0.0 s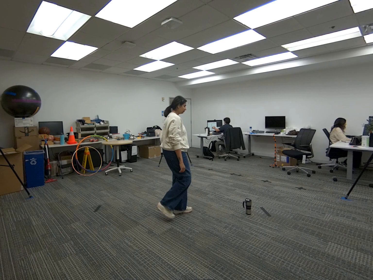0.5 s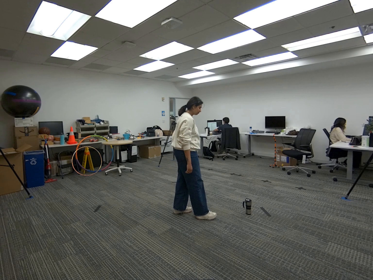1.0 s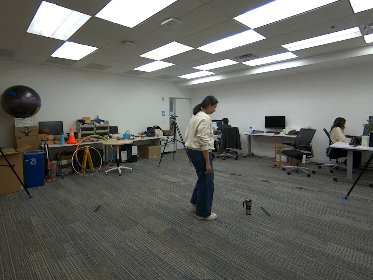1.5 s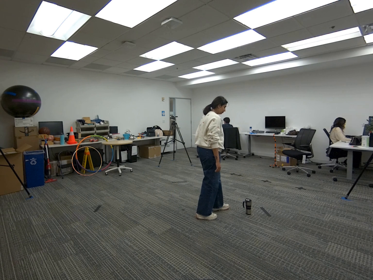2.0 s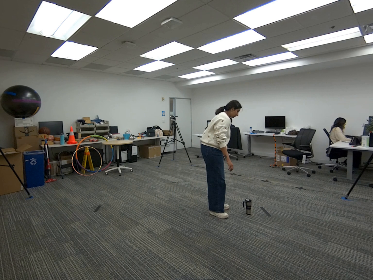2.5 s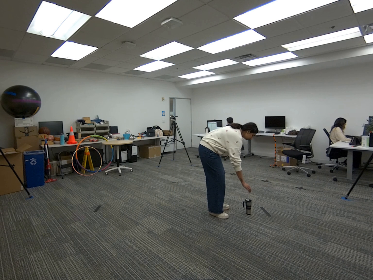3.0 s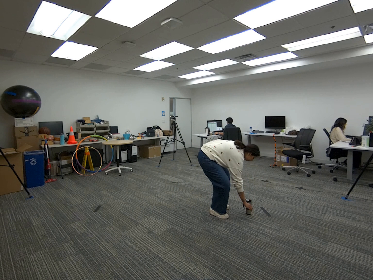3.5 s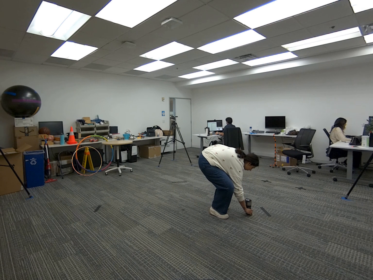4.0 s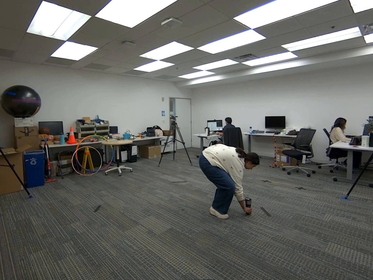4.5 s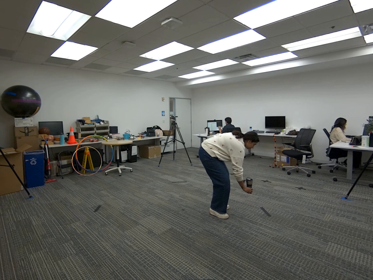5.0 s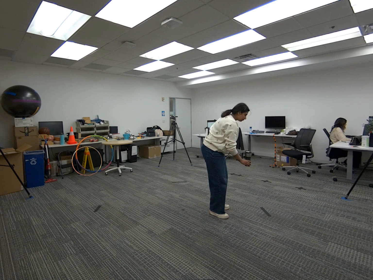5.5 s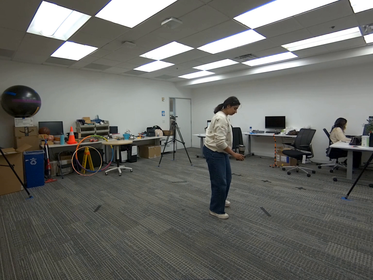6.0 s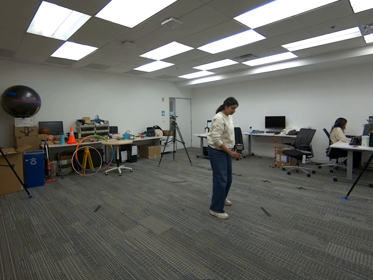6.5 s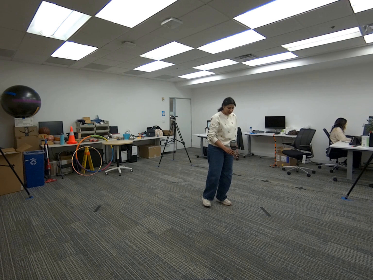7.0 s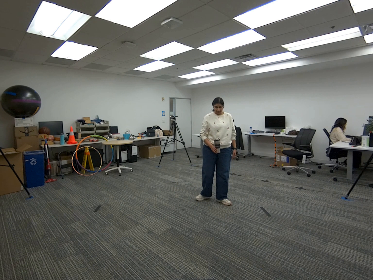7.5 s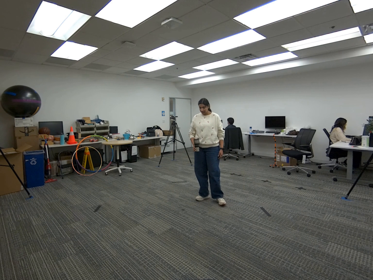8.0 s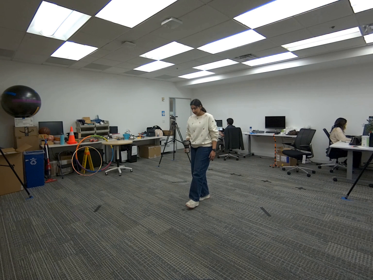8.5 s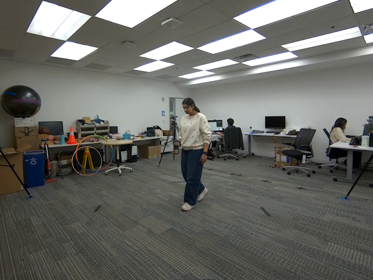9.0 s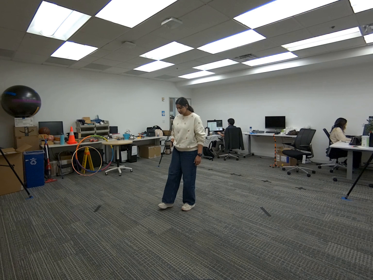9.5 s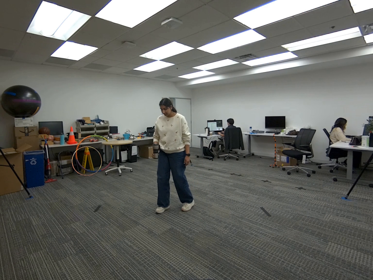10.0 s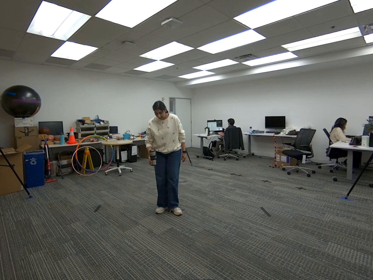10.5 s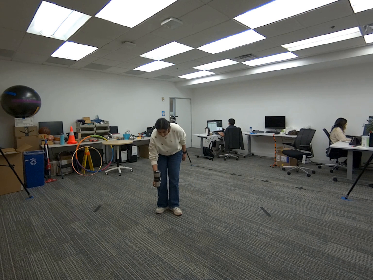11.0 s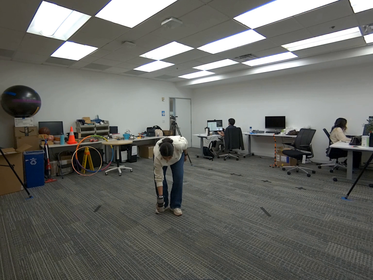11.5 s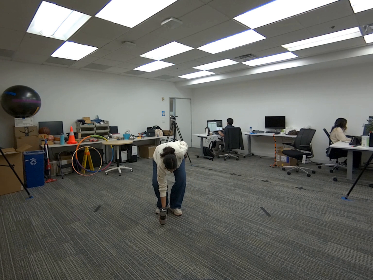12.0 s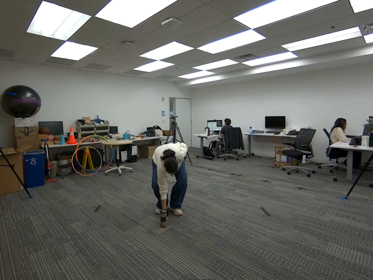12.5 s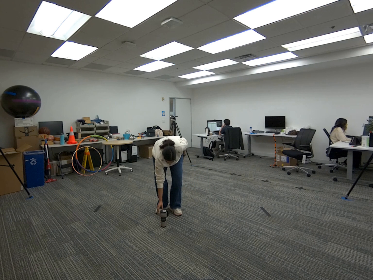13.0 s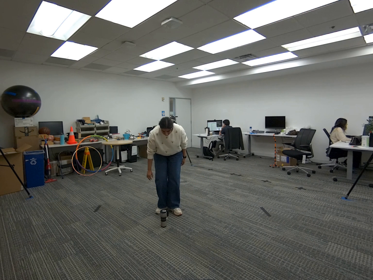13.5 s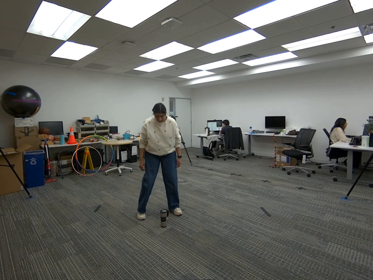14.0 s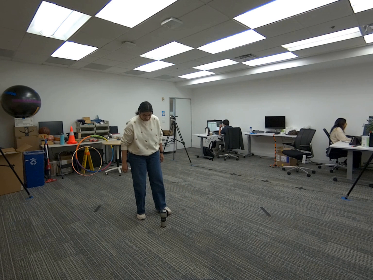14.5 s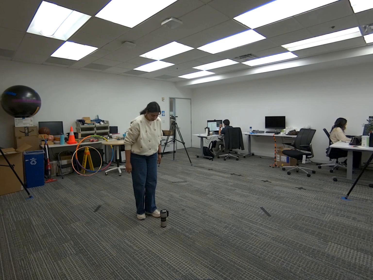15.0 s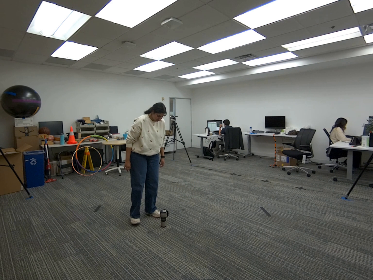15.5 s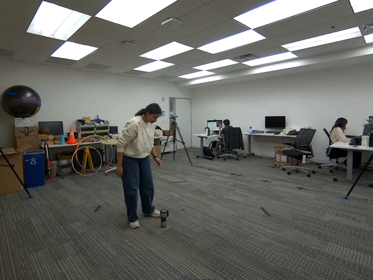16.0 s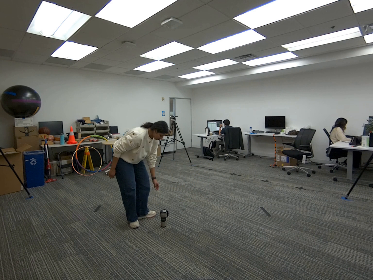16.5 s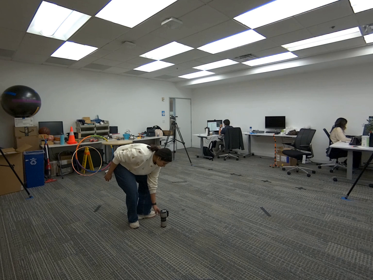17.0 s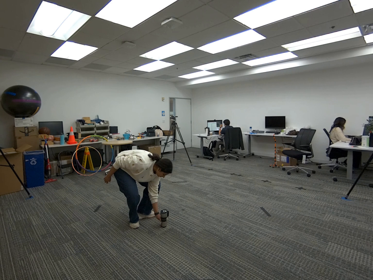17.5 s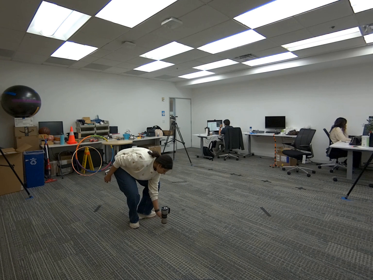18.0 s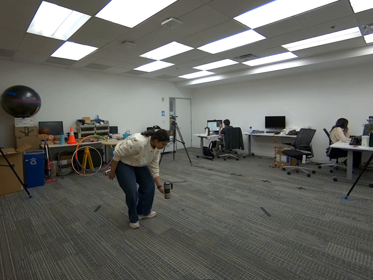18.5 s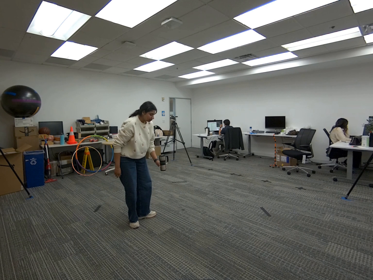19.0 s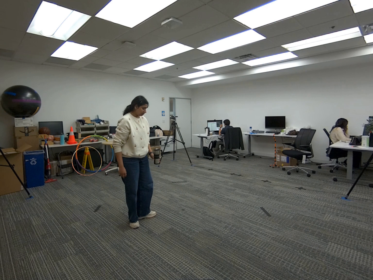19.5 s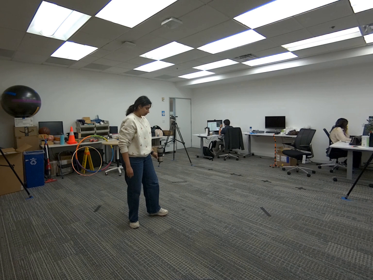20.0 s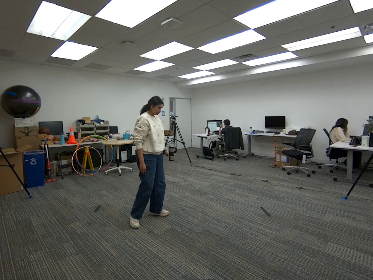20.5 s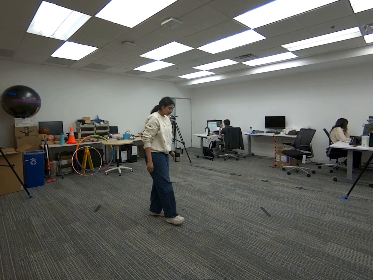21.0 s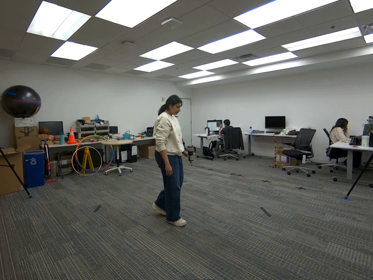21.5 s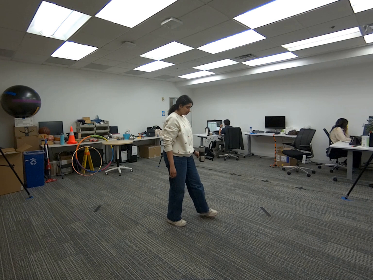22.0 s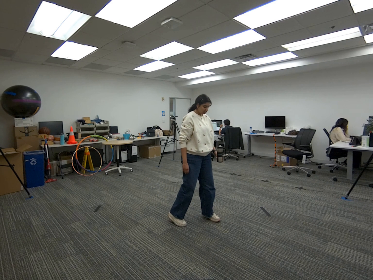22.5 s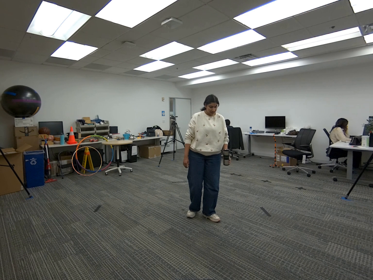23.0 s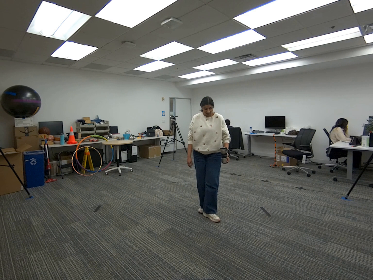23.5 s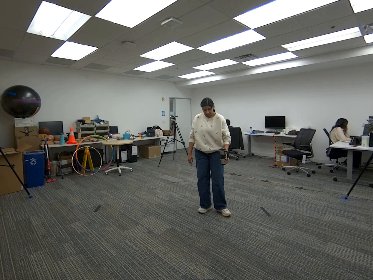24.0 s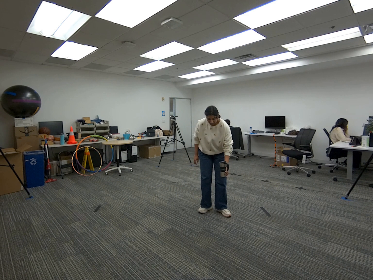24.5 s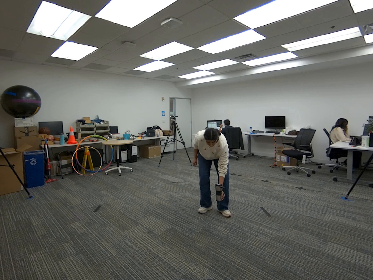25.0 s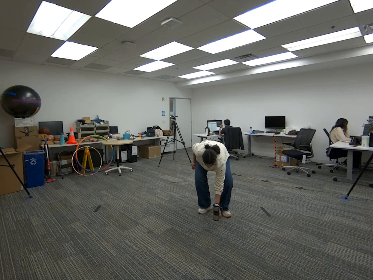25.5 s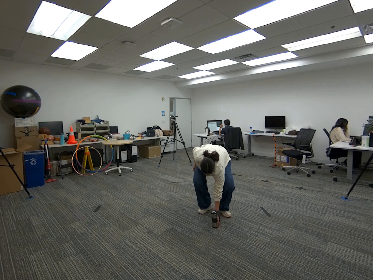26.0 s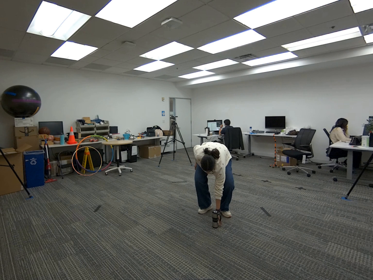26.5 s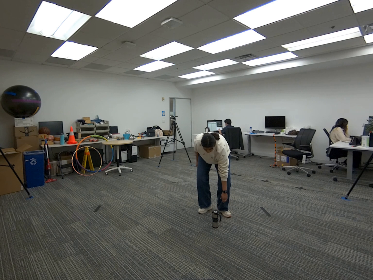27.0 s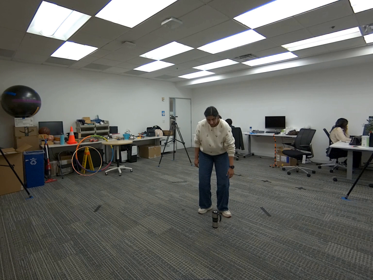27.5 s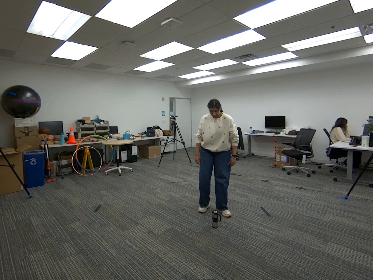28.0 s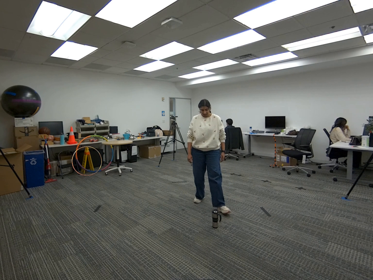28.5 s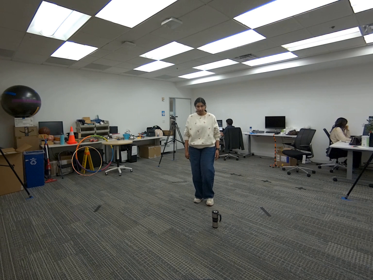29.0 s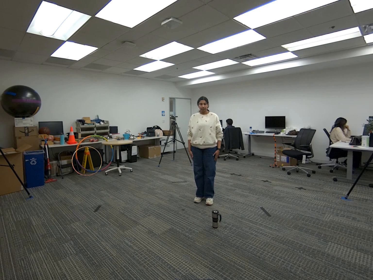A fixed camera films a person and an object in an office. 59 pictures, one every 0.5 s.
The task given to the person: Walk to the coffee mug on the ground, lift it by the base with your right hand and set it down, then repeat with your left, alternating a few times before leaving it on the ground.
